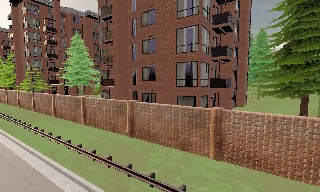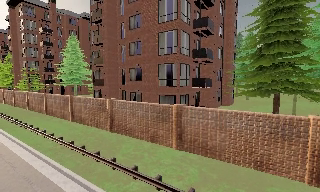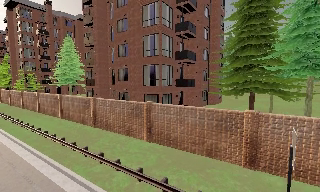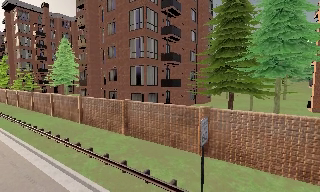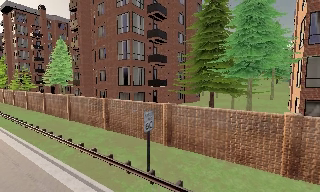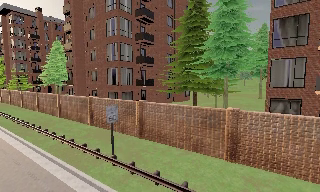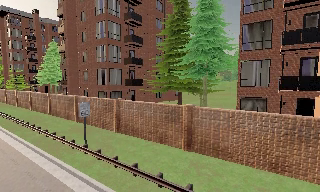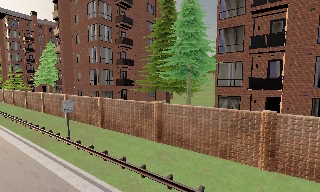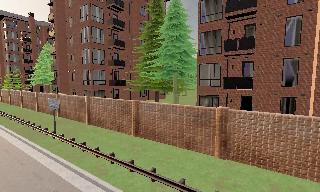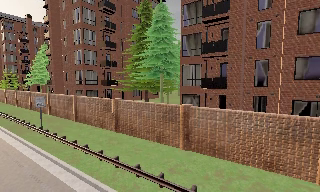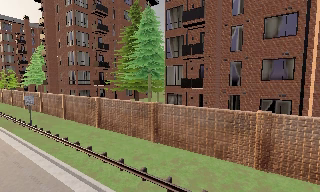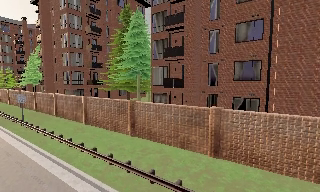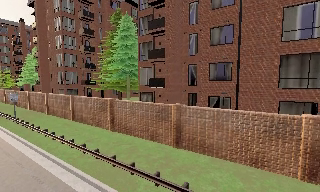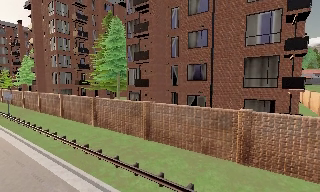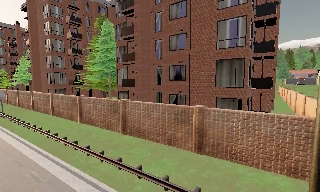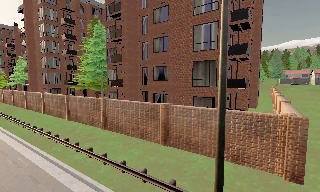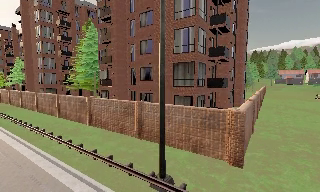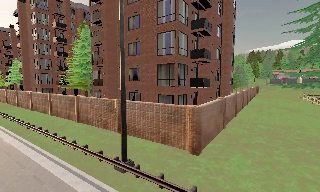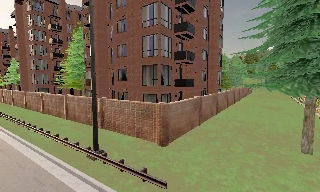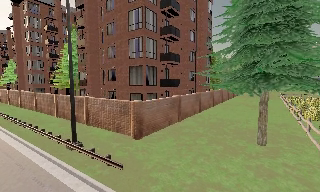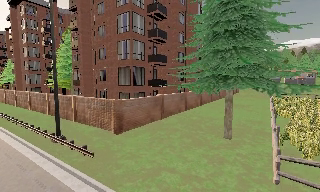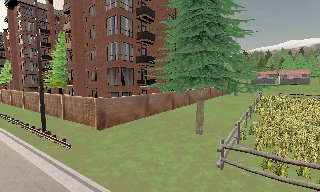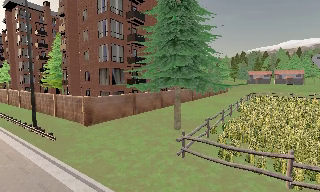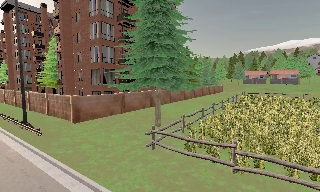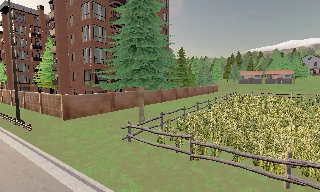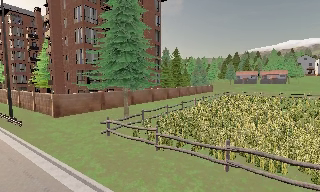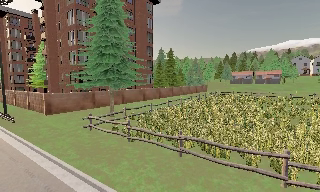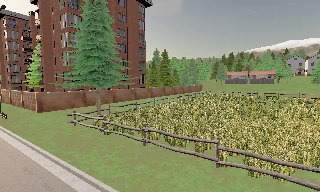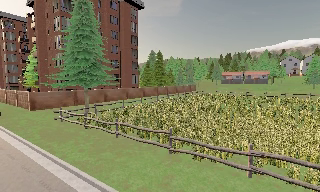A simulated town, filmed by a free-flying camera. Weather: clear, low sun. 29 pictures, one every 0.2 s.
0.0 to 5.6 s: The camera travels to its right and backward, about 55 m, so close, fixed things drift to the left.
The film runs backward here.
